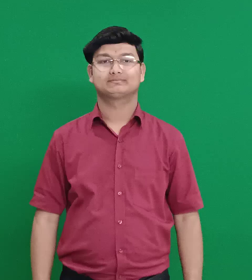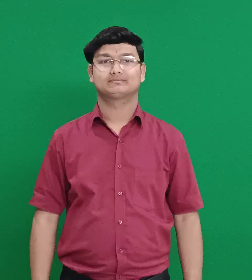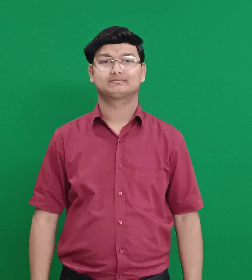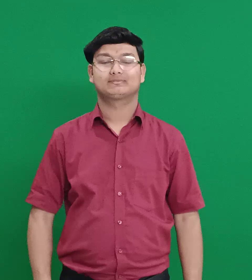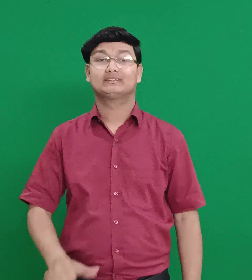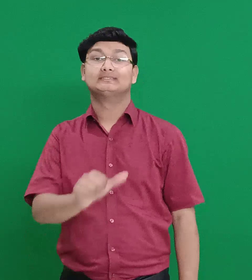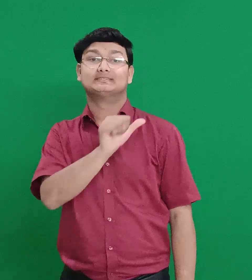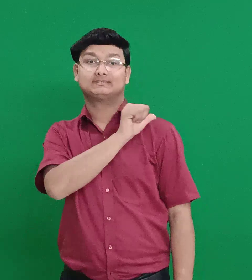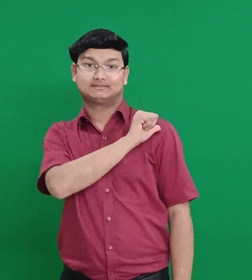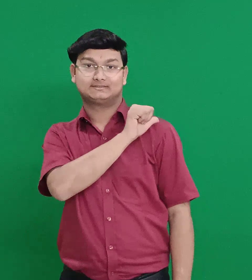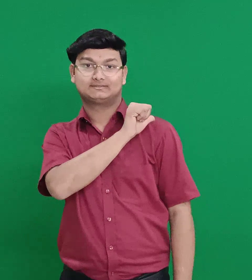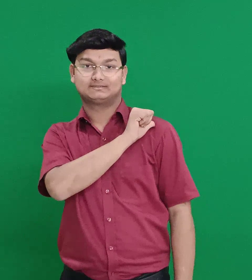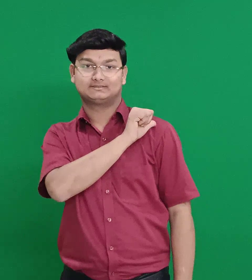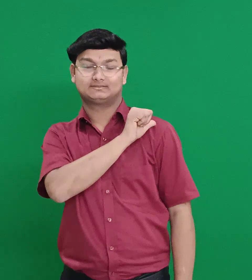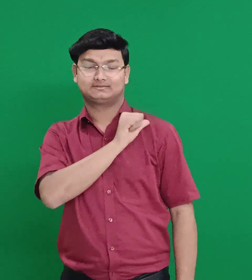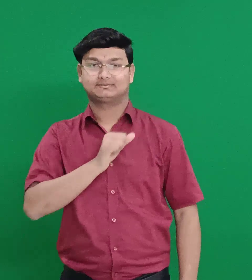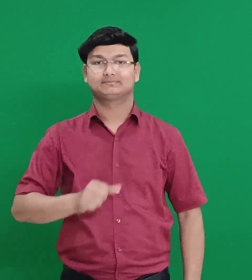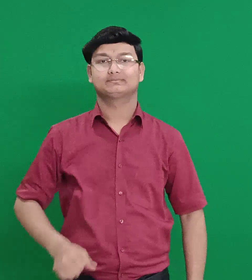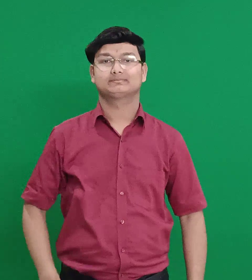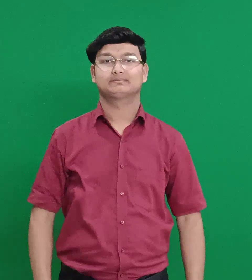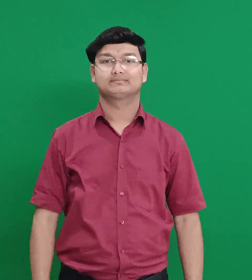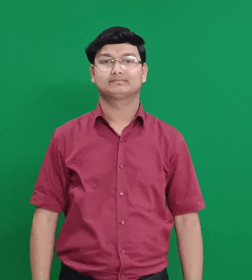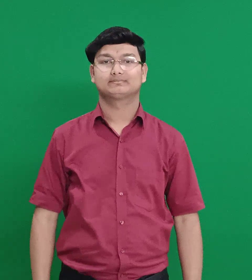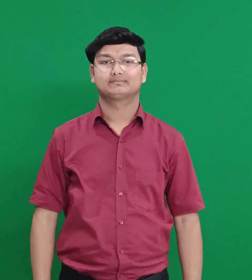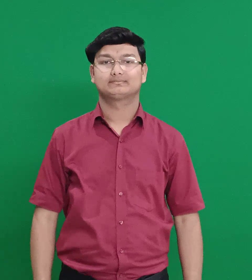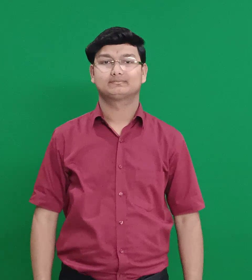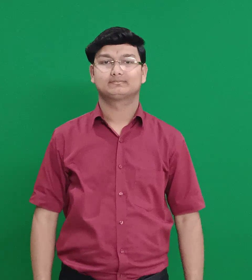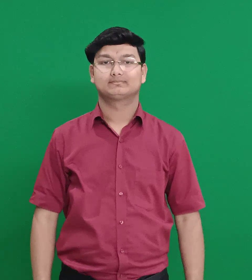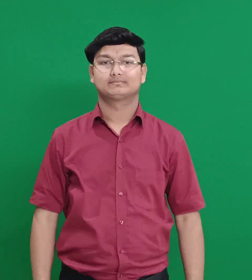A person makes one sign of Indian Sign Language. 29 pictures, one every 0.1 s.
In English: shiloh
